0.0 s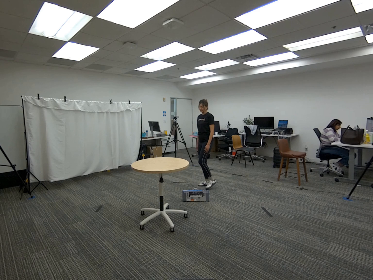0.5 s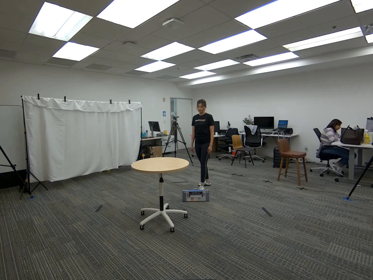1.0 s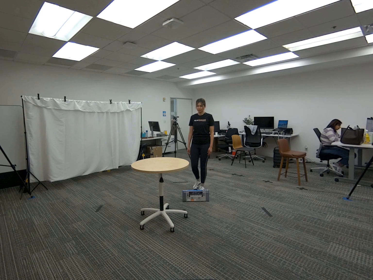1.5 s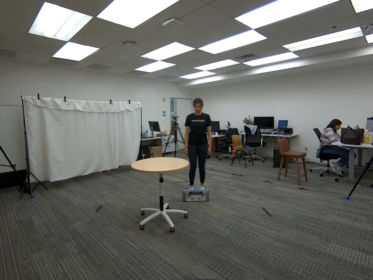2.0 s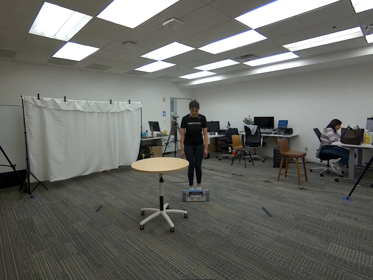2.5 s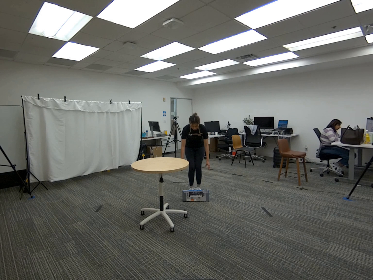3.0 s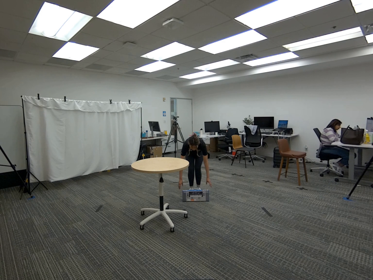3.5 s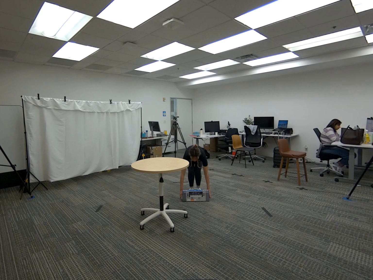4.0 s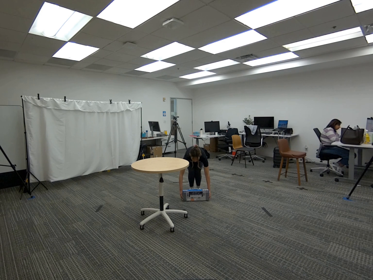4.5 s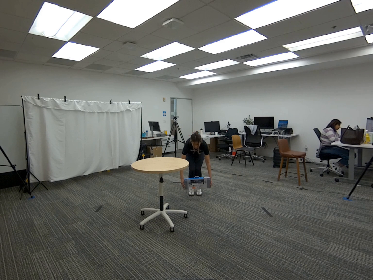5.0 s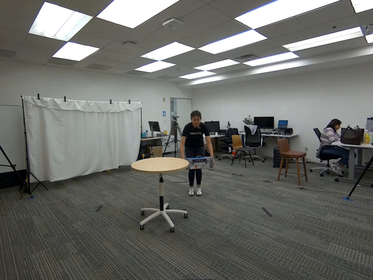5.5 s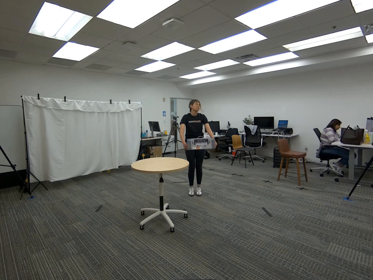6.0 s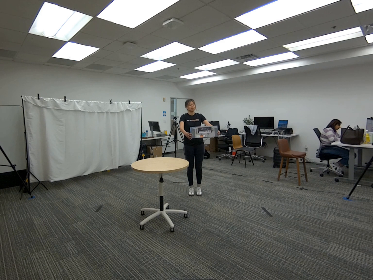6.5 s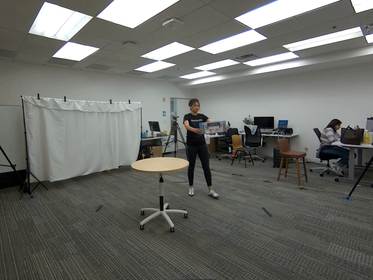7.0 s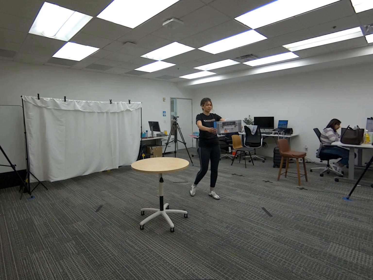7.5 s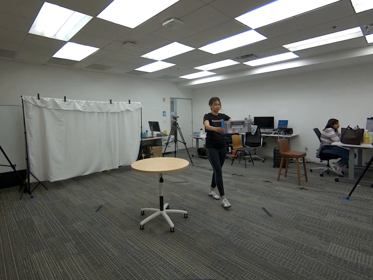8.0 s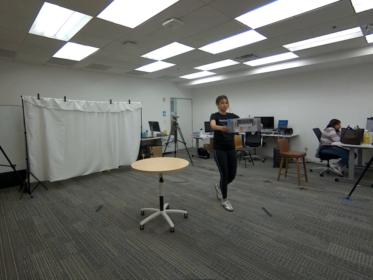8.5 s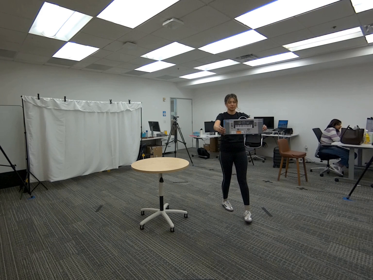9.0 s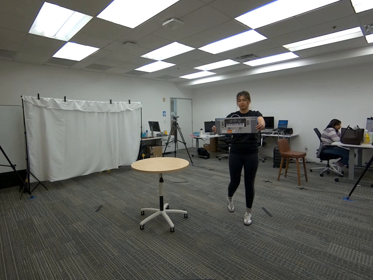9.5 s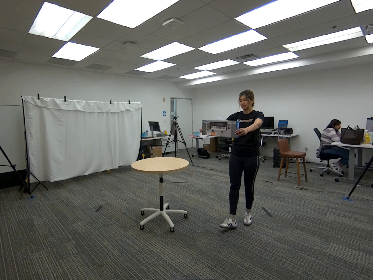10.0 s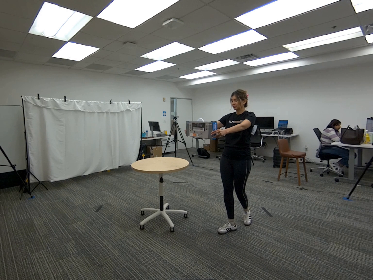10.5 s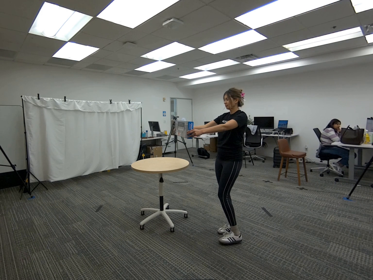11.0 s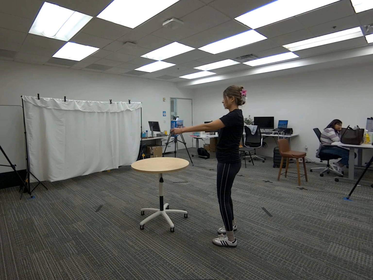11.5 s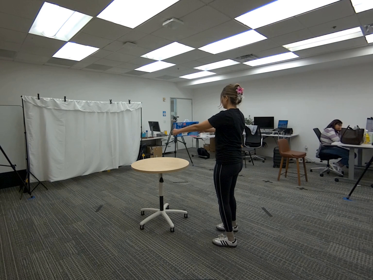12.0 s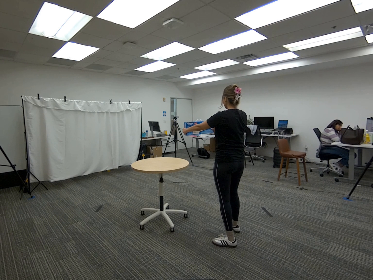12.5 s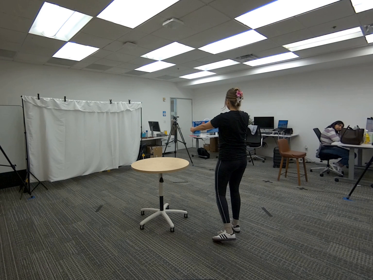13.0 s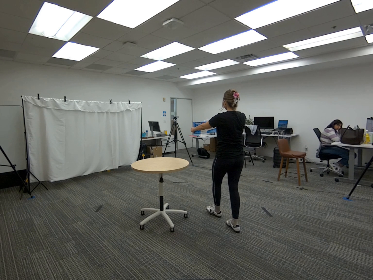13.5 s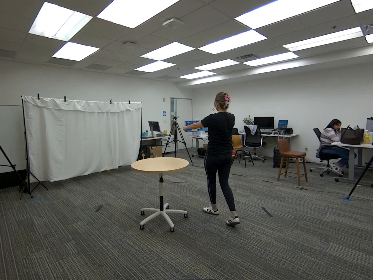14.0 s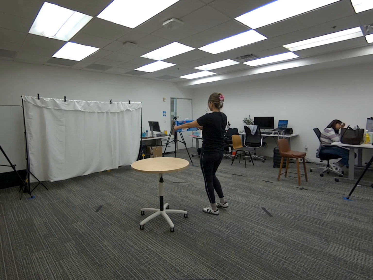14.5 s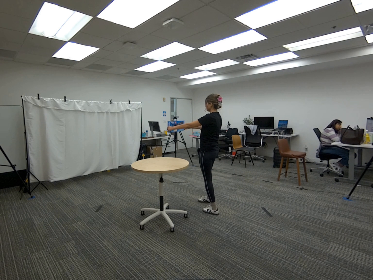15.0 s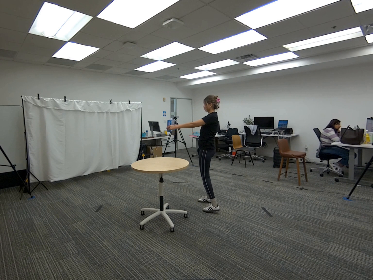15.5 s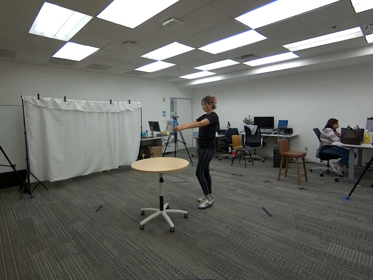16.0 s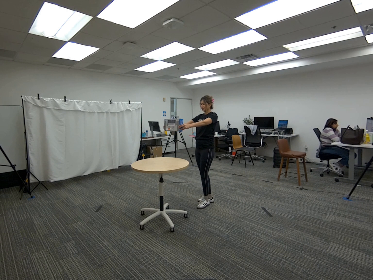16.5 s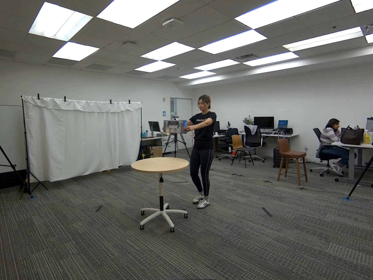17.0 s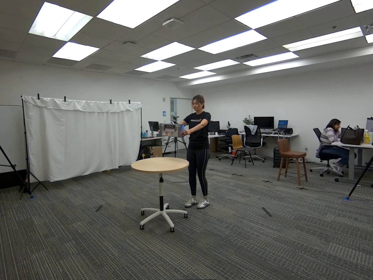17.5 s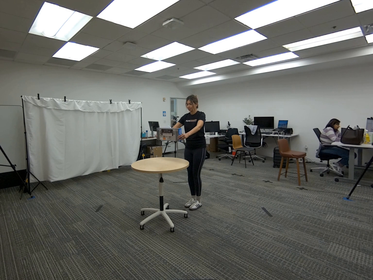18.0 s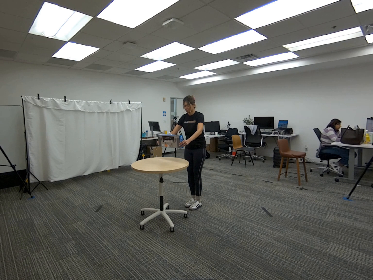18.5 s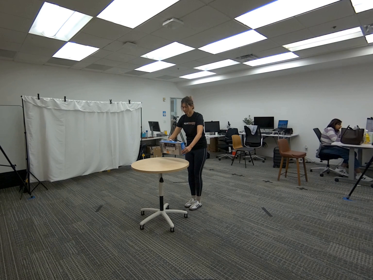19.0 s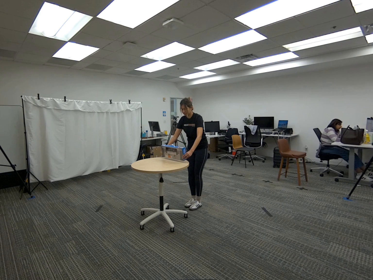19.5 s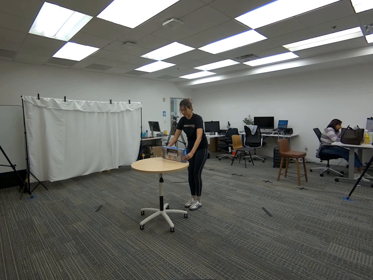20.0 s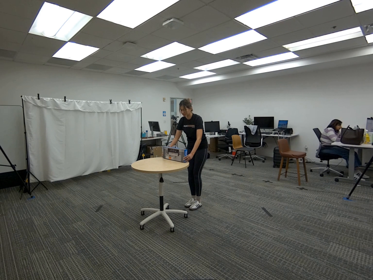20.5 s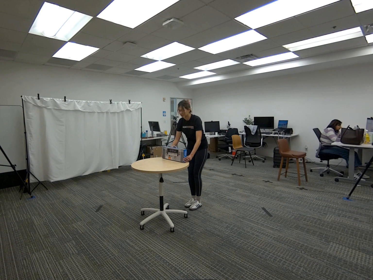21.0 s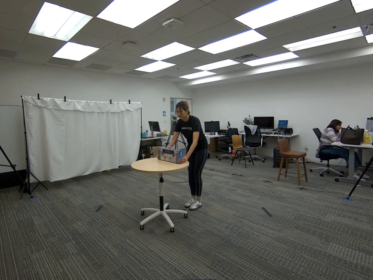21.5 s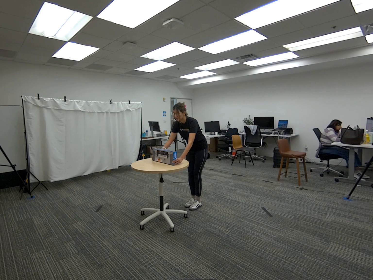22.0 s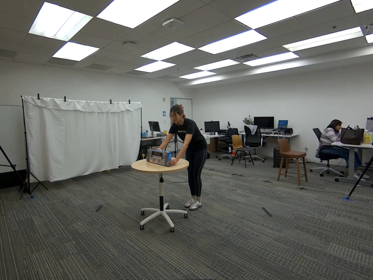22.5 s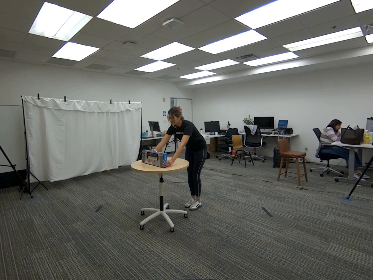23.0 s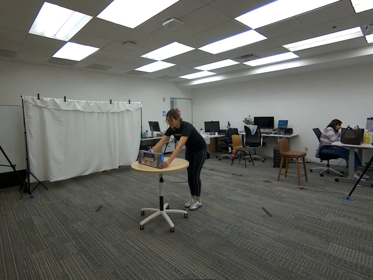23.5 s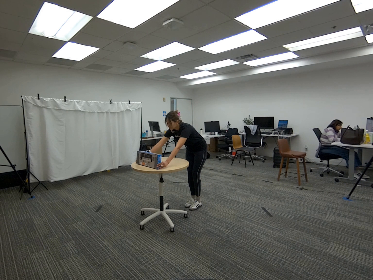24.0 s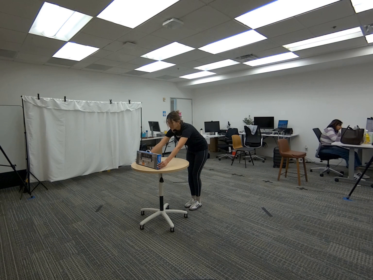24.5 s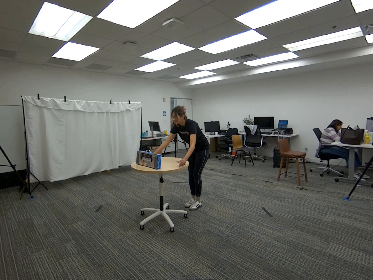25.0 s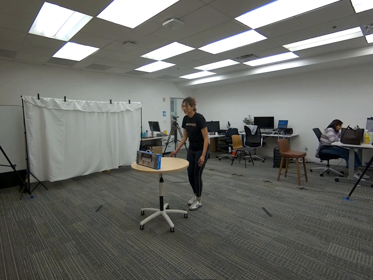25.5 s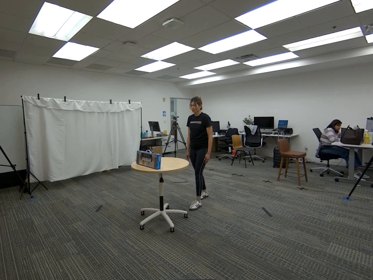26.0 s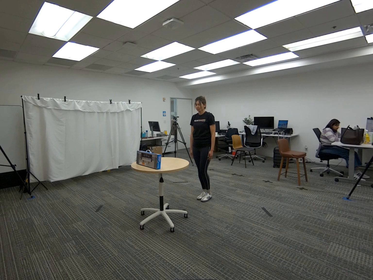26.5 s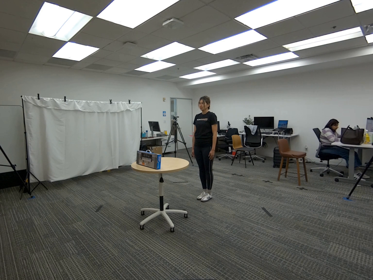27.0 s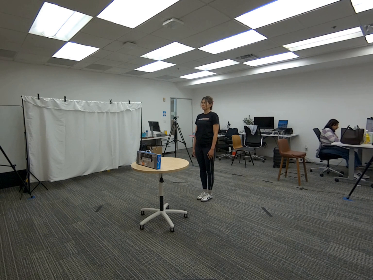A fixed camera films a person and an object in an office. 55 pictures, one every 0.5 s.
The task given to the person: Walk over to the keyboard box on the ground and pick up the keyboard box using both hand.Walk over to the round table and place the keyboard box on the round table so that the box logos are visible by the cameras and proceed to slide the box away from you. Step away when complete.
